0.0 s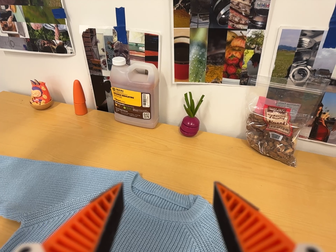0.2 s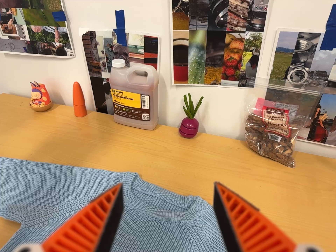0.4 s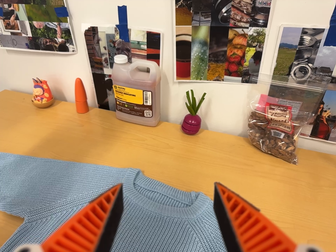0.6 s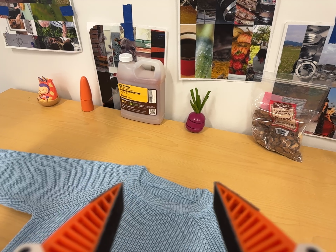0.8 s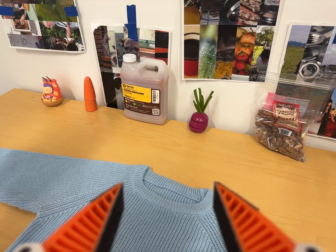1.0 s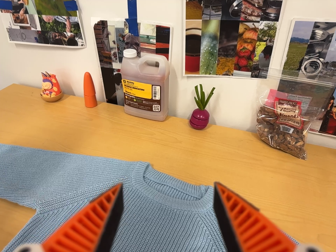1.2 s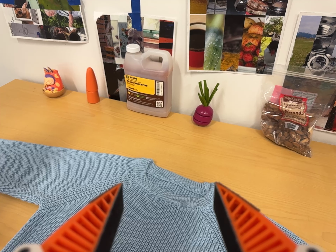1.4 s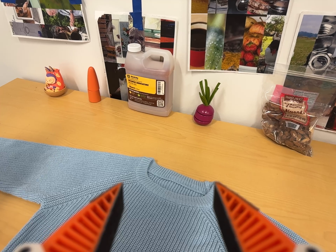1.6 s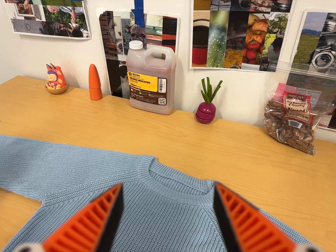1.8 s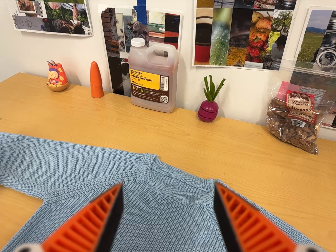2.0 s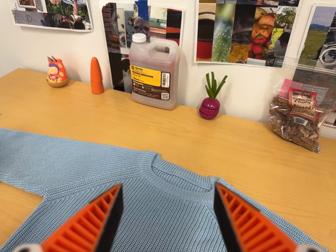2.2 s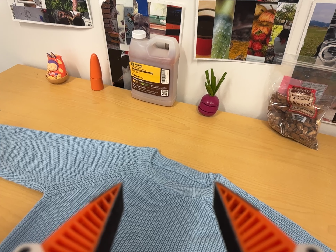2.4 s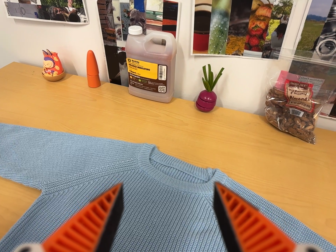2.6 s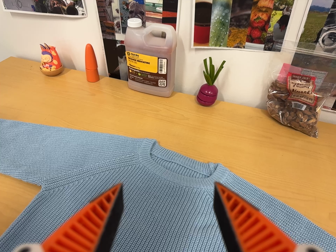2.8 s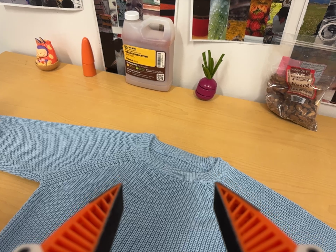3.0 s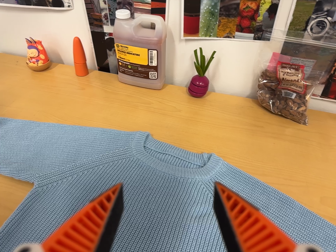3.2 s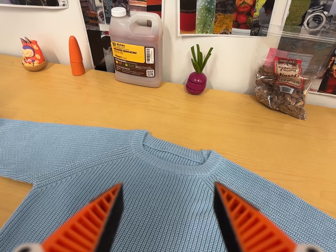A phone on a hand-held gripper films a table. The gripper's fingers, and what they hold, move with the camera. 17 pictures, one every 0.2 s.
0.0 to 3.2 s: The camera travels to its left, about 6 cm, so close, fixed things drift to the right.
The film runs forward here.
